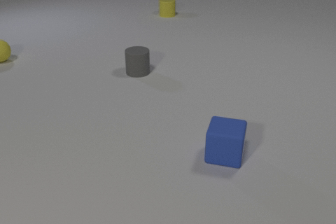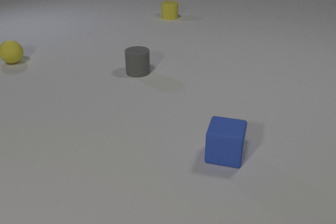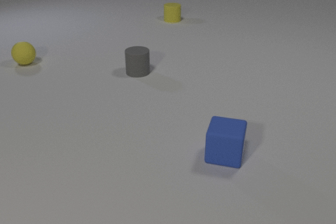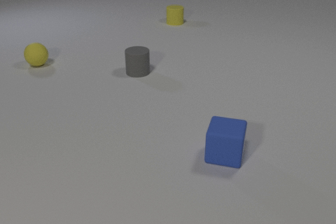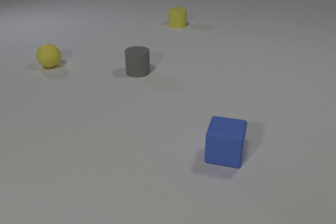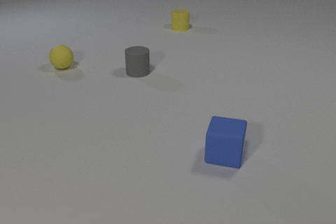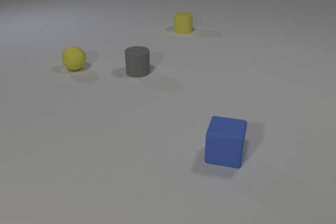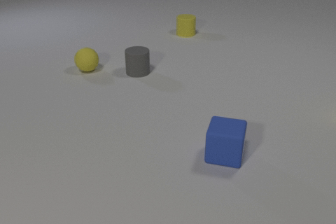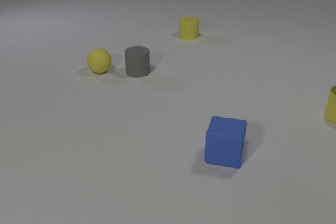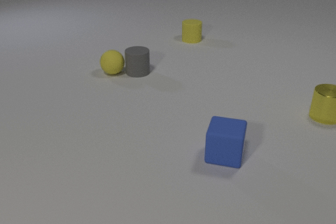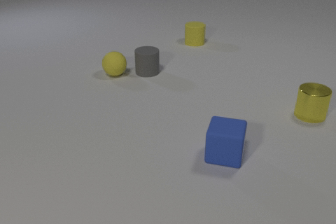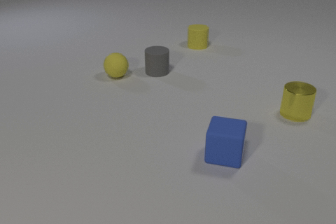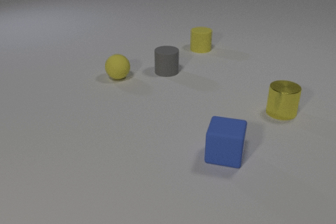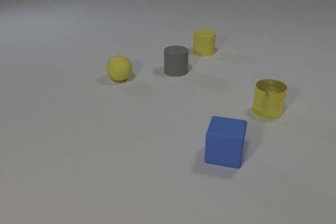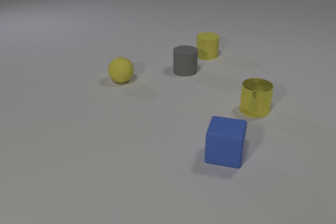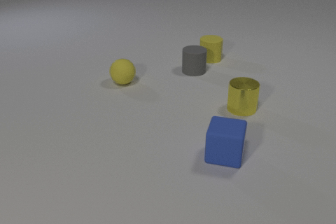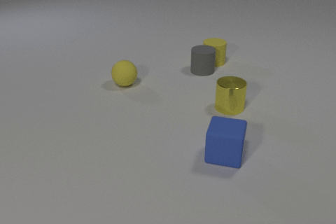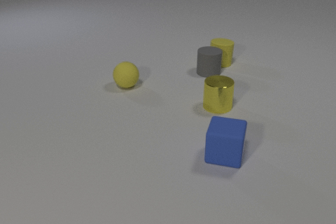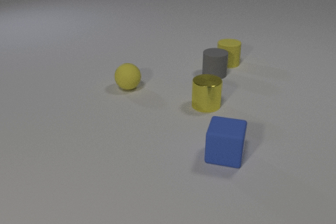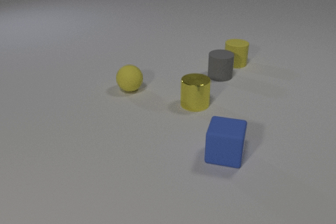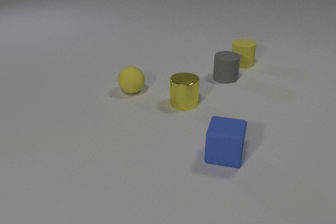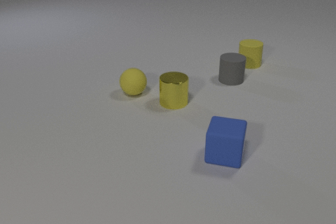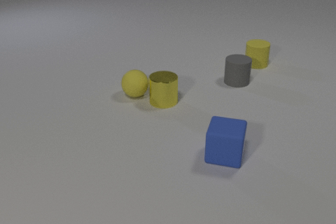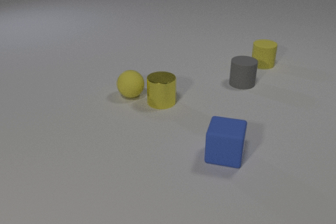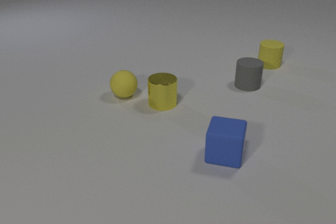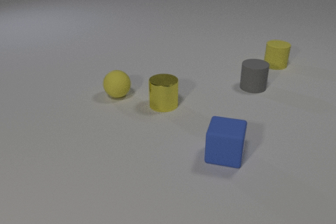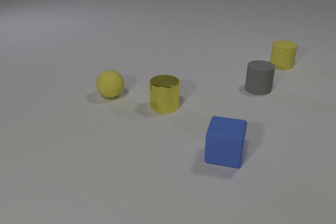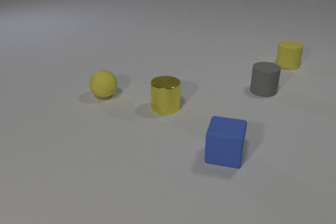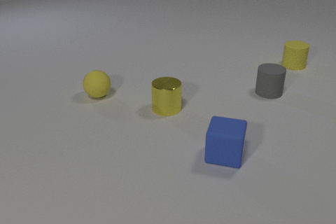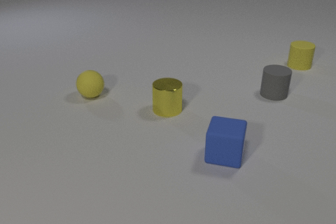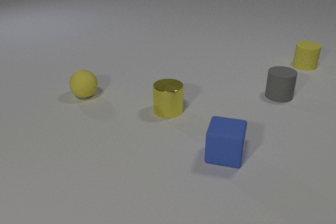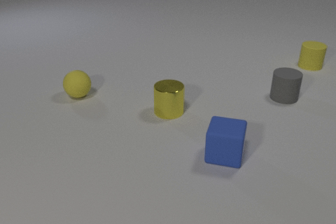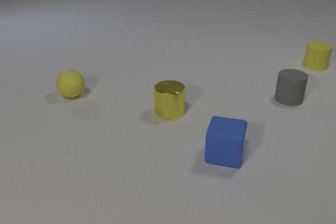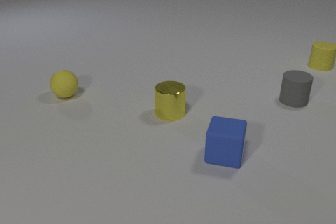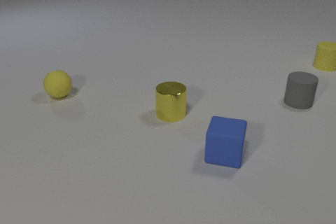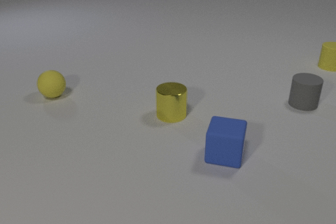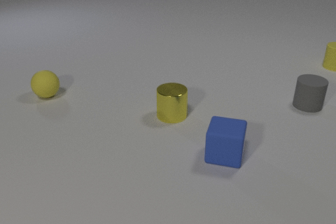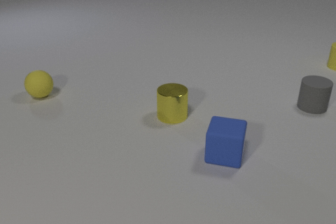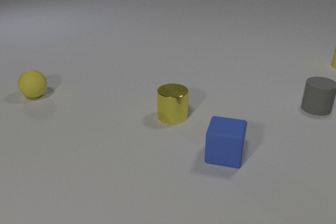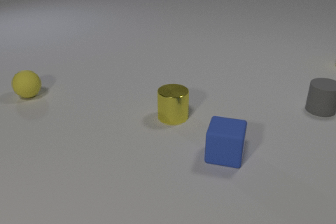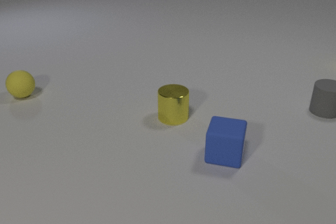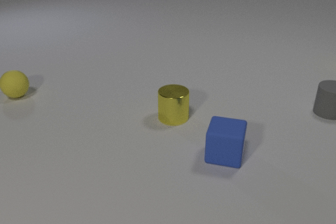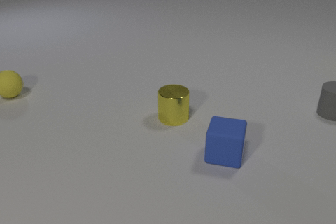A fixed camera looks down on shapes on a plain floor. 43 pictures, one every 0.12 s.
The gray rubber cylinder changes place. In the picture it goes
to the right.
The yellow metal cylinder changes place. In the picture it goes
to the left.
0.00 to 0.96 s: The yellow rubber sphere rolls to the right and toward the camera. The yellow rubber cylinder slides toward the camera. The yellow metal cylinder comes in at the right edge, slides to the left.
0.96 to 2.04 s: The yellow rubber sphere rolls toward the camera and to the right. The gray rubber cylinder slides to the right. The yellow rubber cylinder slides toward the camera and to the right. The yellow metal cylinder slides to the left. The yellow rubber sphere and the gray rubber cylinder collide. The gray rubber cylinder and the yellow rubber cylinder collide.
2.04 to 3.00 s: The yellow rubber sphere rolls toward the camera and to the left. The gray rubber cylinder slides to the right and toward the camera. The yellow rubber cylinder slides to the right. The yellow metal cylinder slides to the left. The yellow rubber sphere and the yellow metal cylinder collide.
3.00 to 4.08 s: The yellow rubber sphere rolls to the left. The gray rubber cylinder slides to the right and toward the camera. The yellow rubber cylinder slides to the right. The yellow metal cylinder slides toward the camera.
4.08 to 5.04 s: The yellow rubber sphere rolls to the left. The gray rubber cylinder slides to the right. The yellow rubber cylinder slides to the right, leaves at the right edge. The yellow metal cylinder slides toward the camera.
What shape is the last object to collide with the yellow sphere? cylinder.
What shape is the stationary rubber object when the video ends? cube.
What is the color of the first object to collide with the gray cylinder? yellow.
